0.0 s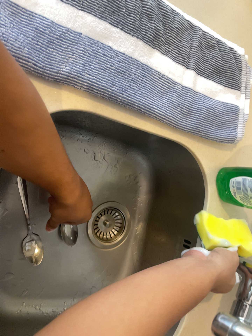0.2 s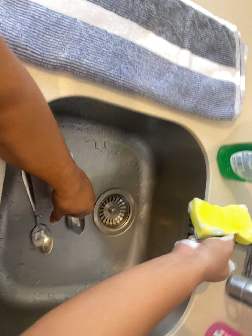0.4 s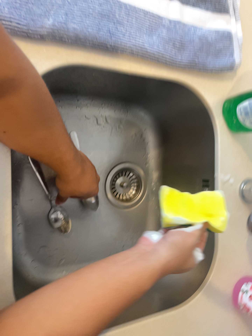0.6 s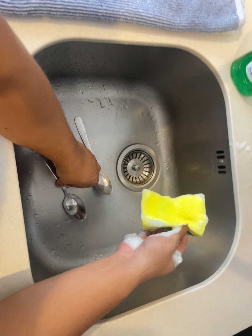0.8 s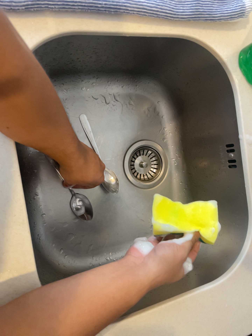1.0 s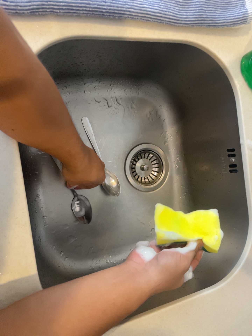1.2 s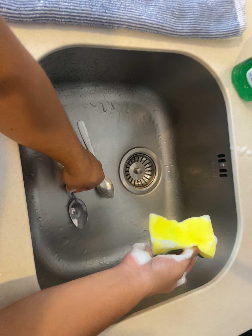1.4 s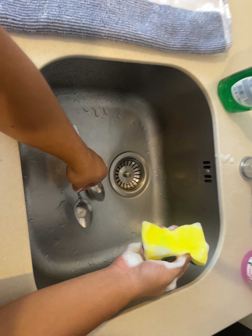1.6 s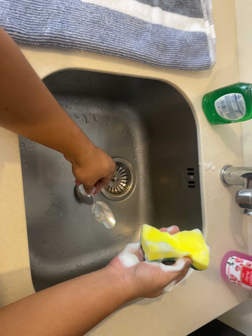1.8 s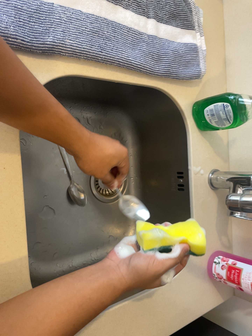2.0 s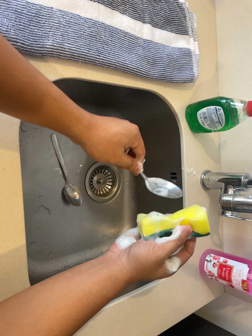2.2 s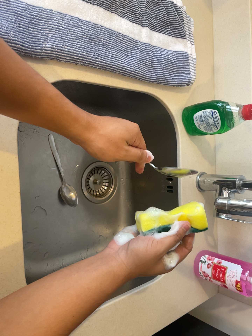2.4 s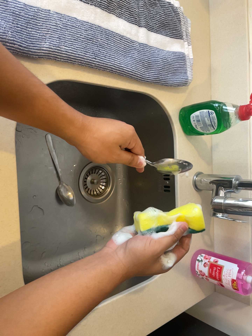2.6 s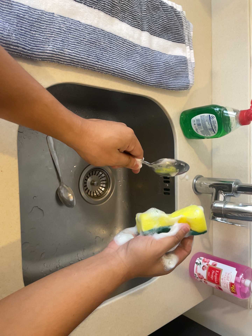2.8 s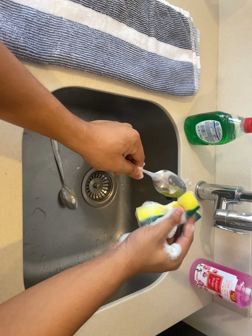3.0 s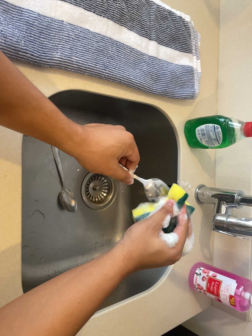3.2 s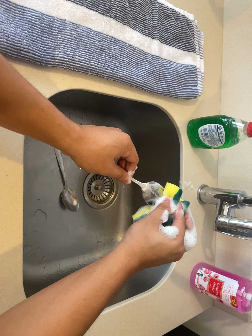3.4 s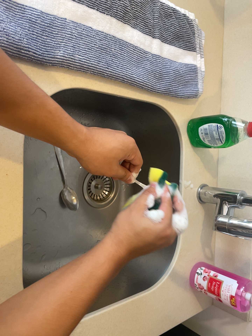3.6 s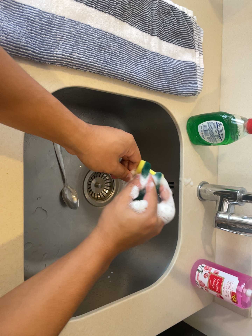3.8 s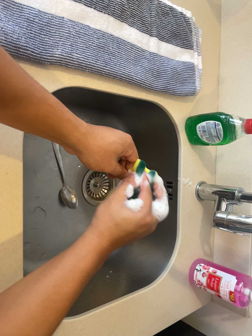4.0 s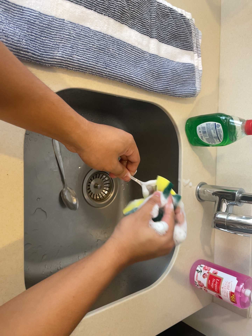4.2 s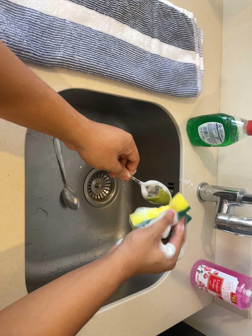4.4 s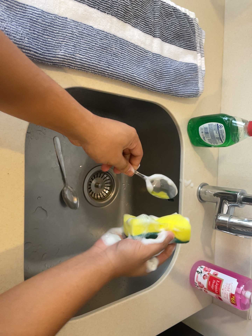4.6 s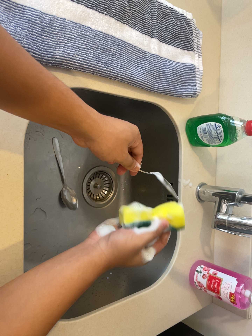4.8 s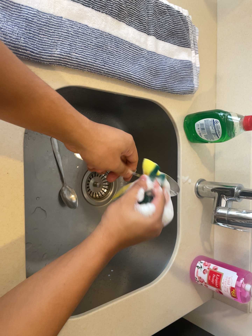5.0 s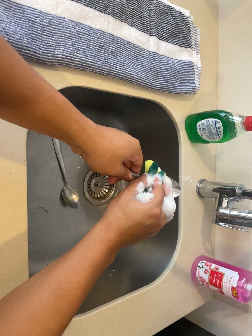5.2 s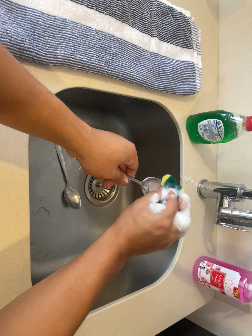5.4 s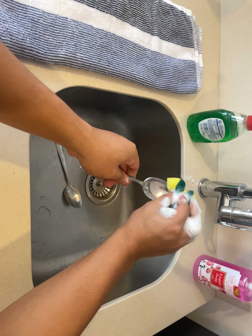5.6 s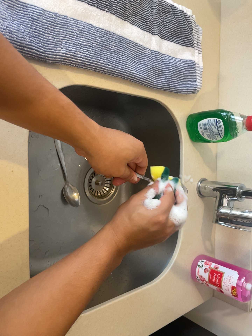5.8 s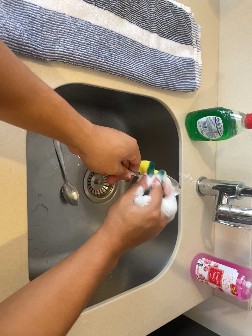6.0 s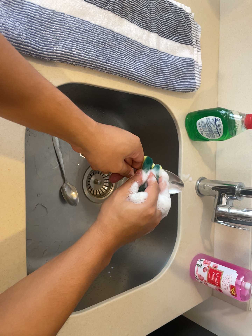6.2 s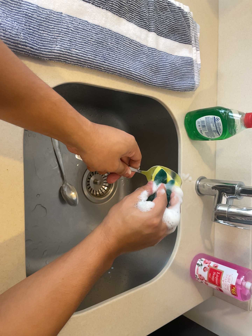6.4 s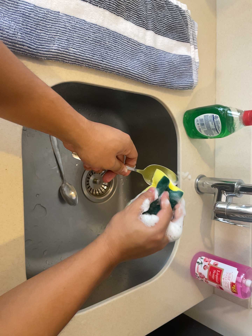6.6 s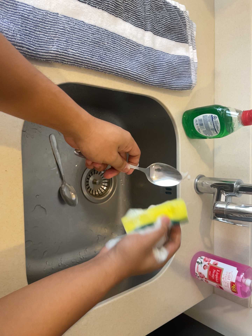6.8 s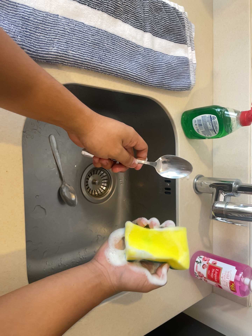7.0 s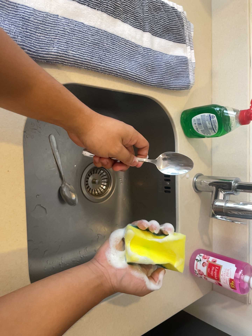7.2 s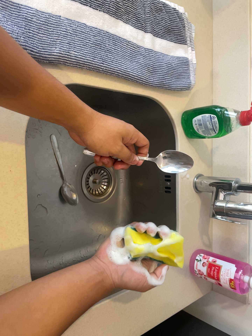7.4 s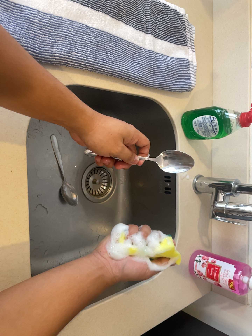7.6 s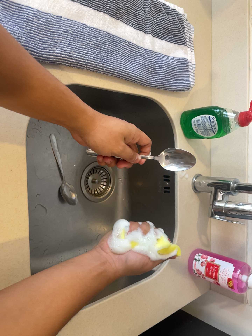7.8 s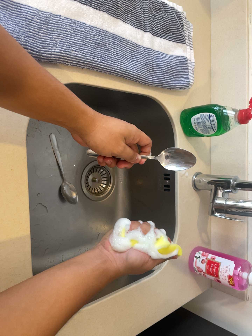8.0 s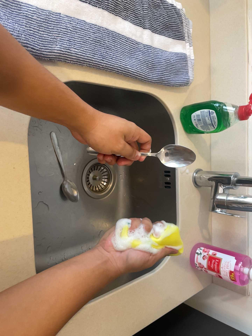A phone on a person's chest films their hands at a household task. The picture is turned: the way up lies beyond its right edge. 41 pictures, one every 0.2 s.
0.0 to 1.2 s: The camera travels toward the bottom of its view, about 7 cm, so close, fixed things drift upward. It rolls about its line of sight by about 20 degrees, and the scene rotates counterclockwise.
1.2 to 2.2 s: The camera pans to its right by about 15 degrees. It travels backward and to its left, about 12 cm, so what stands in front gets smaller.
2.2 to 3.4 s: The camera shifts only a little, or ends up much as it began.
3.4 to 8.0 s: The camera shifts only a little, or ends up much as it began.
The film runs backward here.
